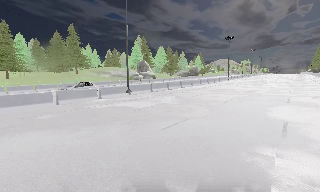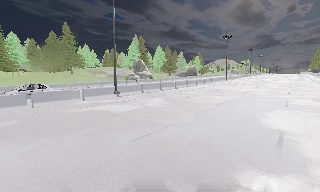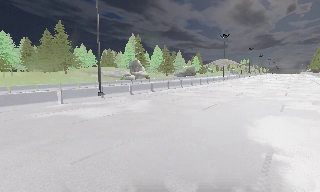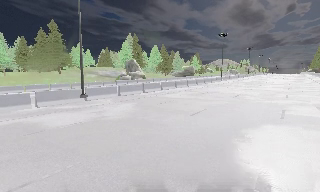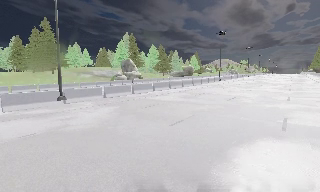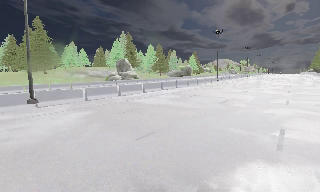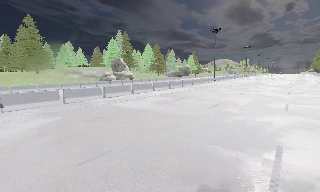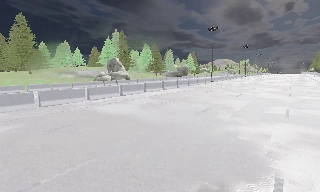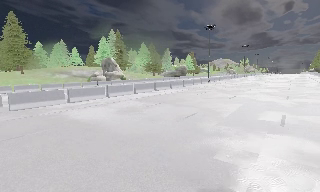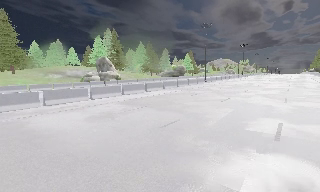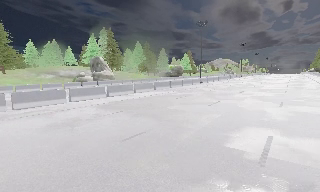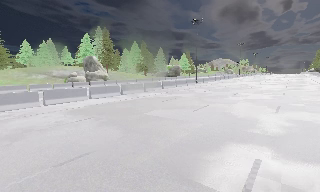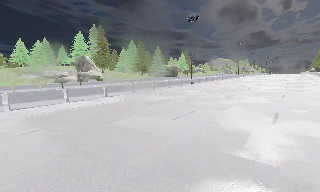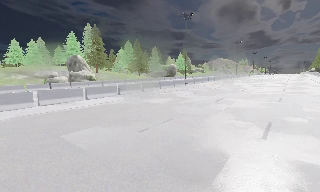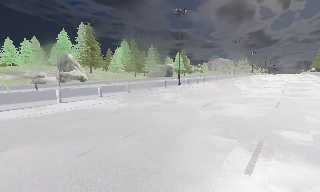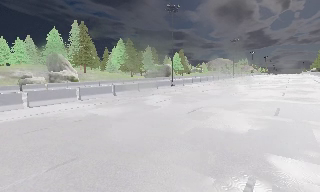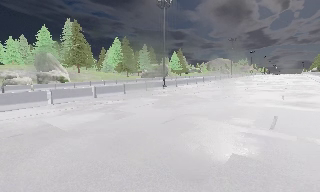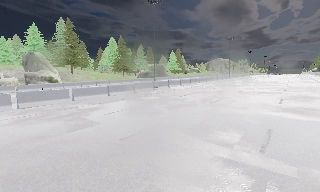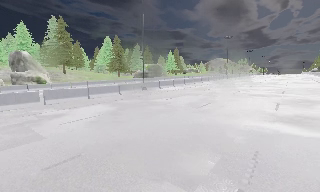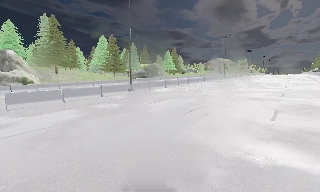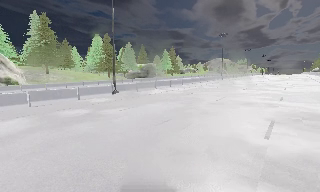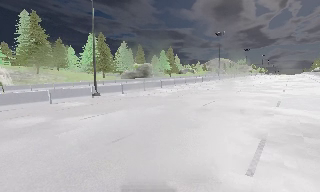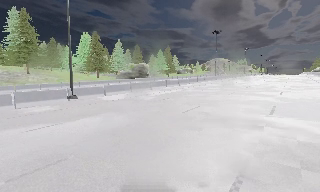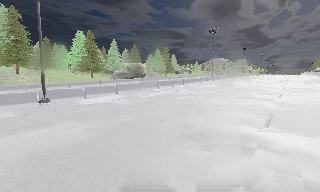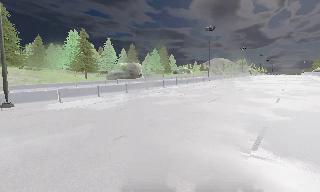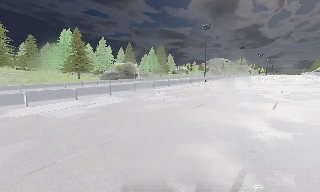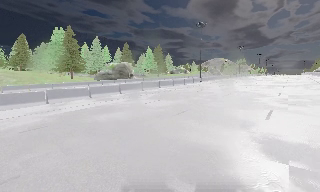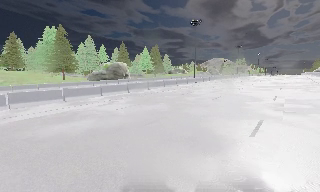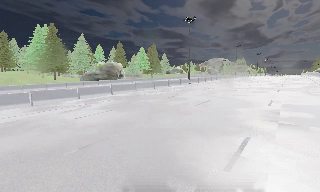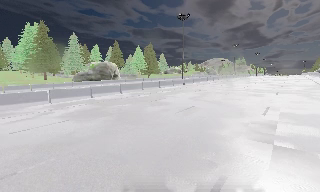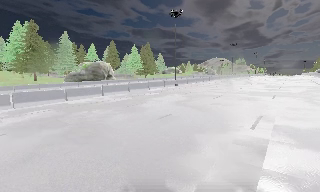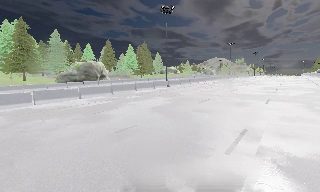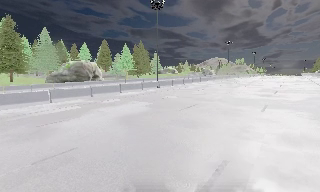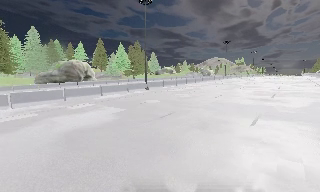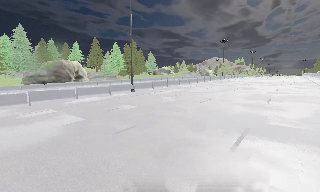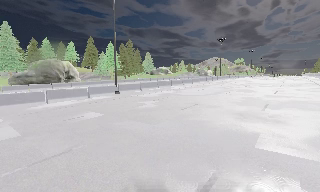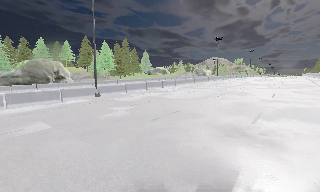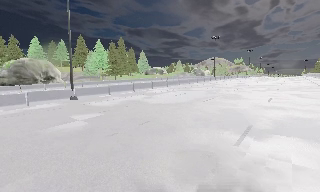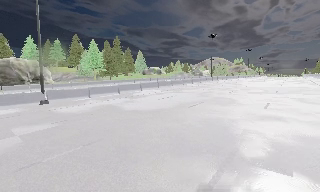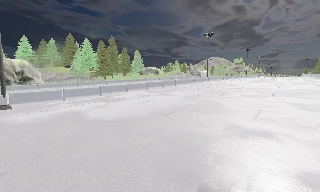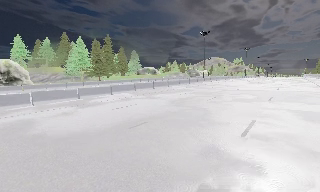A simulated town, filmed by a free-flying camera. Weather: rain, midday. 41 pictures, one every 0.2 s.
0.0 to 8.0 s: The camera travels forward and to its right, about 80 m, so what stands in front looms larger.
The film runs forward here.
